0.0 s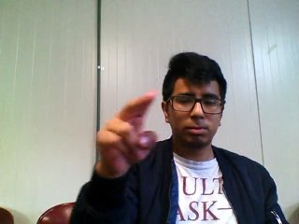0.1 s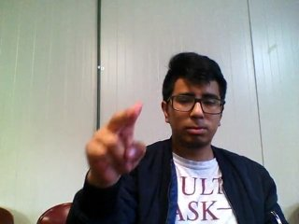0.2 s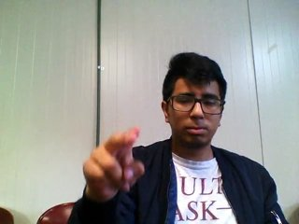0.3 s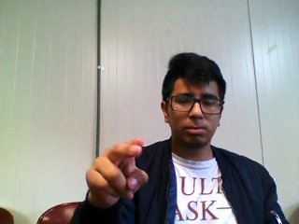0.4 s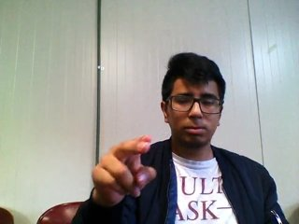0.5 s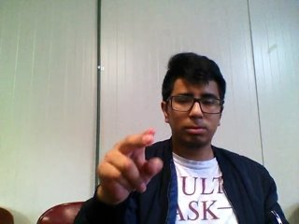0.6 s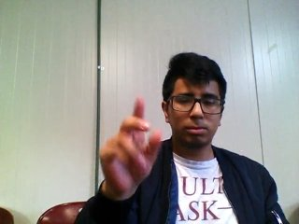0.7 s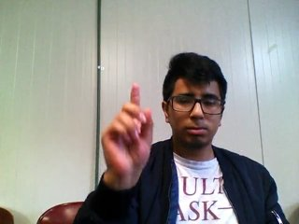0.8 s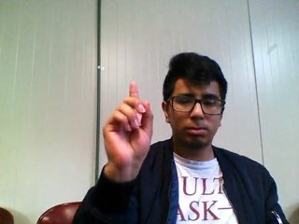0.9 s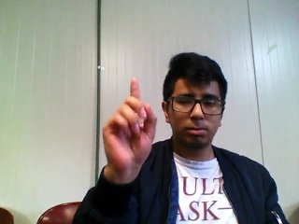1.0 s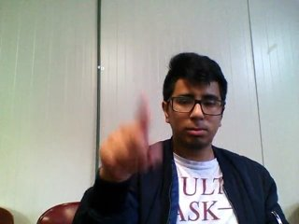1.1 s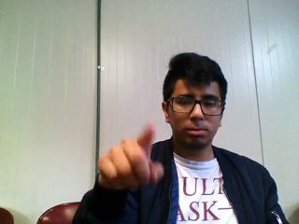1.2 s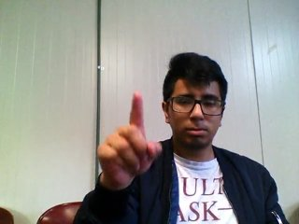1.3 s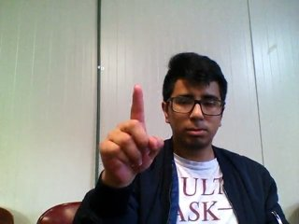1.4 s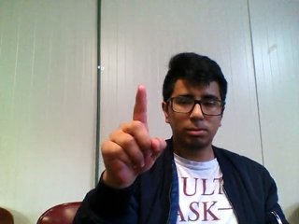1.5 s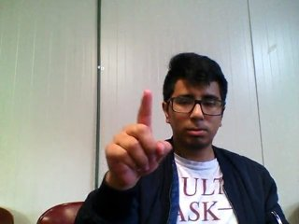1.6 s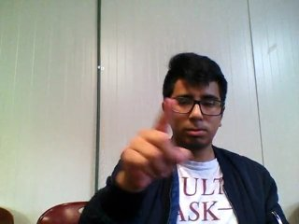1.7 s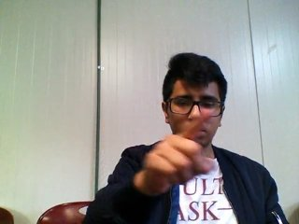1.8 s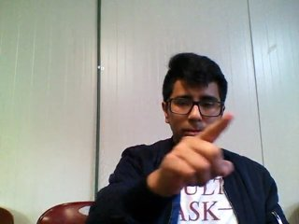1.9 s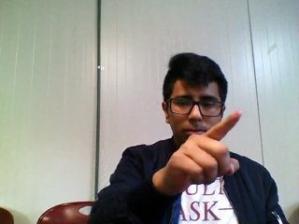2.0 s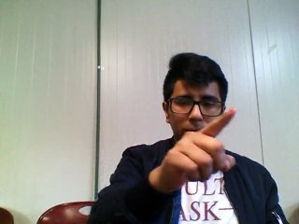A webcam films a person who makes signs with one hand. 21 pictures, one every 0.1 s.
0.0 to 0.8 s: Pointing with two fingers.
0.9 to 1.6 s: Click with one finger.
1.7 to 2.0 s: Pointing with one finger.
